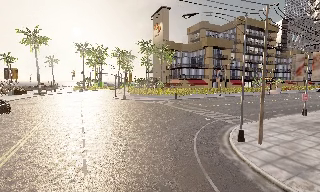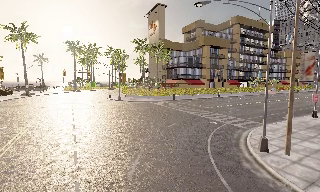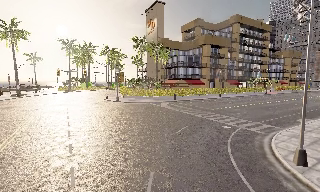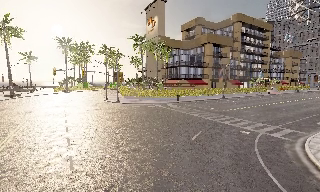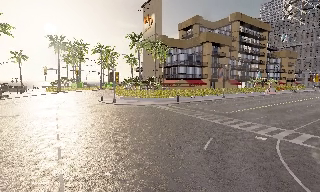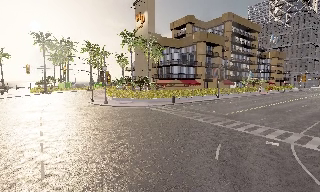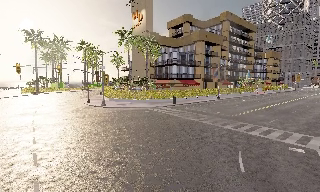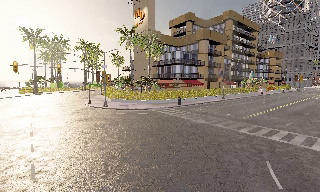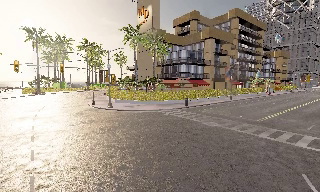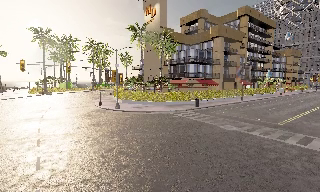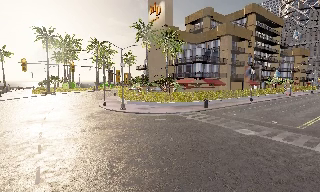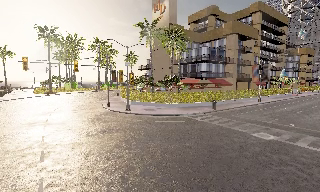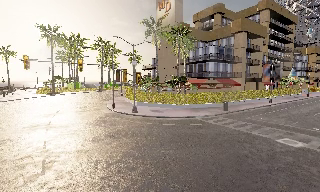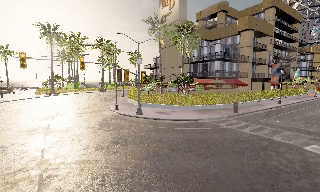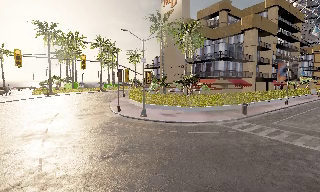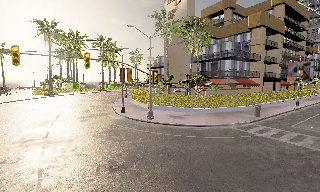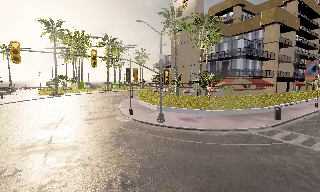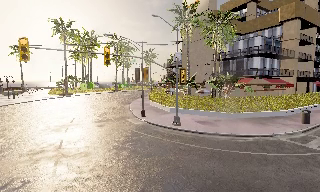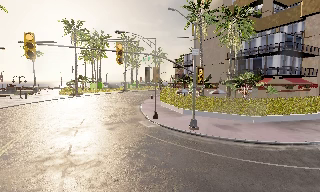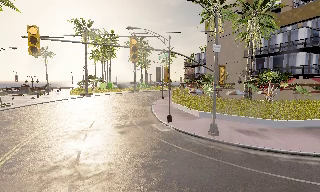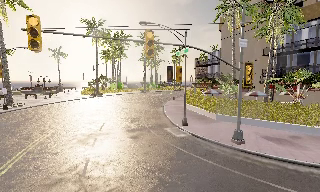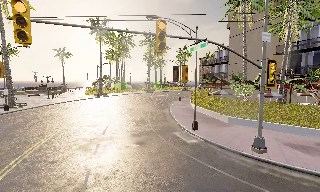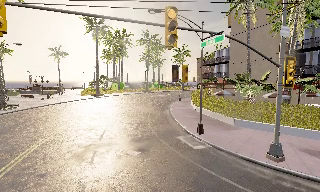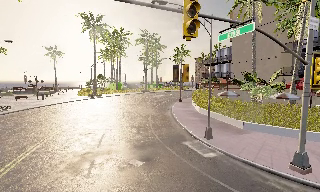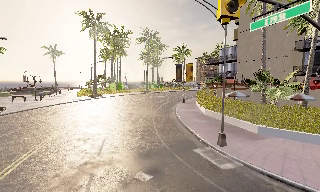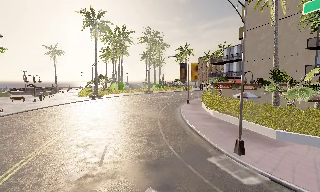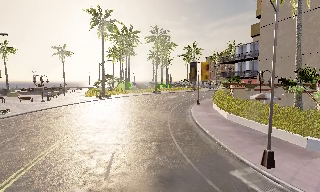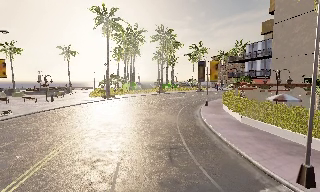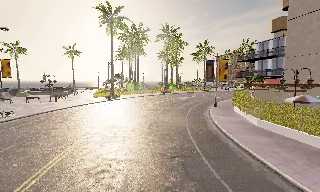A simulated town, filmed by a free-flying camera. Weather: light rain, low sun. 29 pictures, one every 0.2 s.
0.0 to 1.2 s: The camera pans to its right, which is clockwise from overhead, by about 10 degrees. It travels forward and to its left, about 10 m, so what stands in front looms larger.
1.2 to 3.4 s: The camera travels forward and to its left, about 14 m, so what stands in front looms larger.
3.4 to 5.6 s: The scene slides to the right, as the camera pans about 15 degrees to its left. It travels forward, about 12 m, so what stands in front looms larger.
The film runs forward here.
